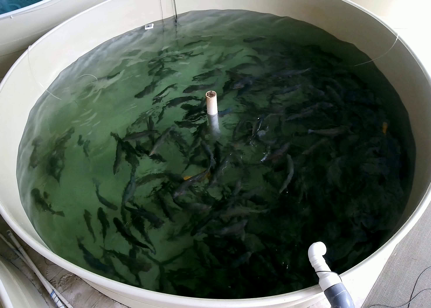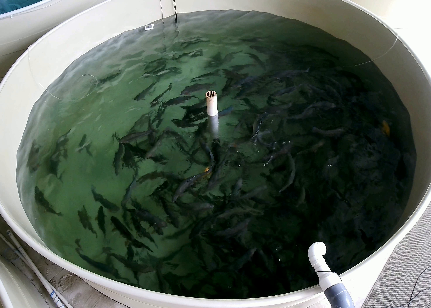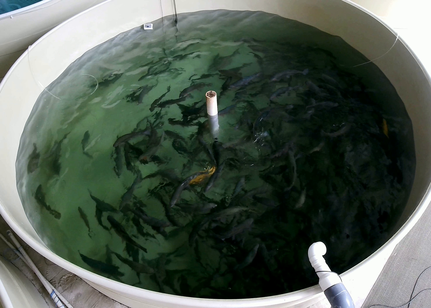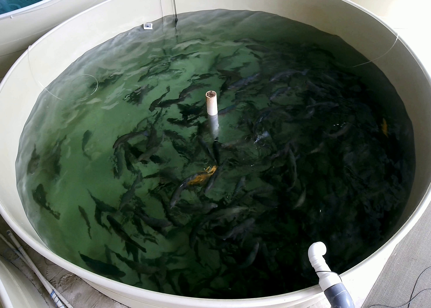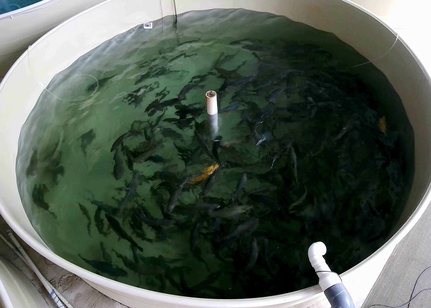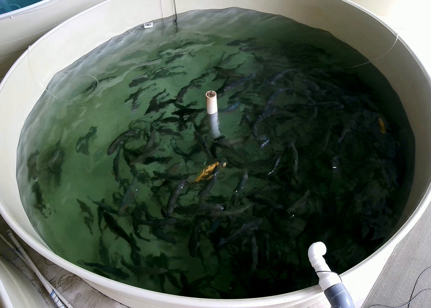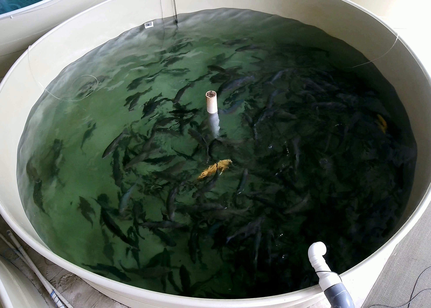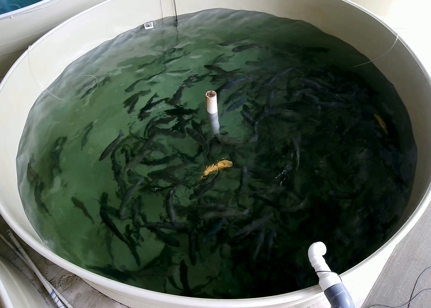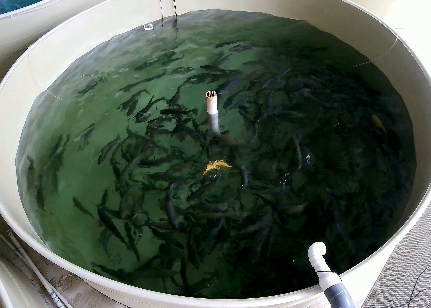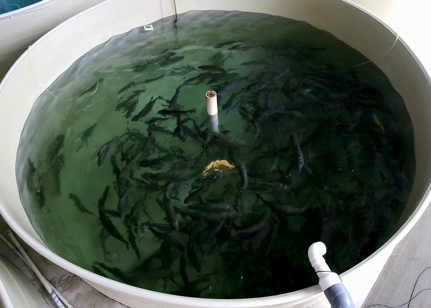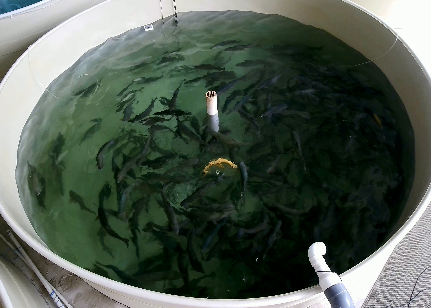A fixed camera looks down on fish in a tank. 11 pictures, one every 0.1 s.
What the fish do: Foraging.
